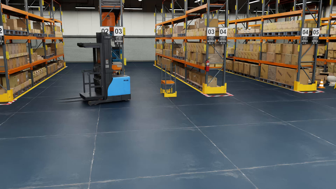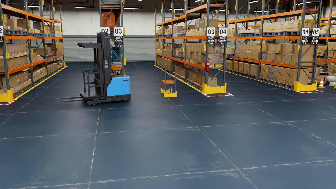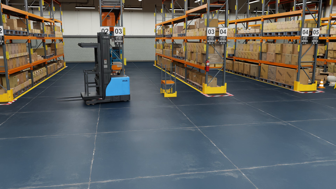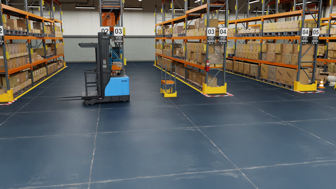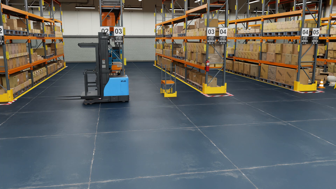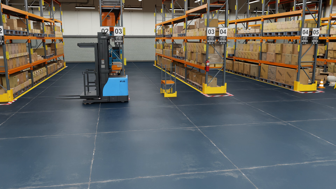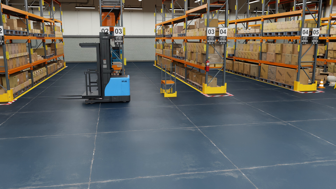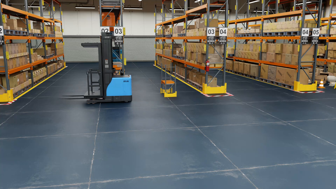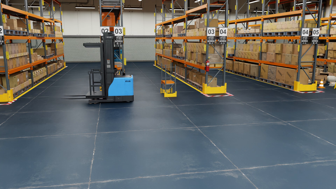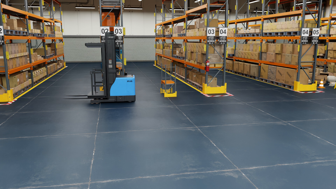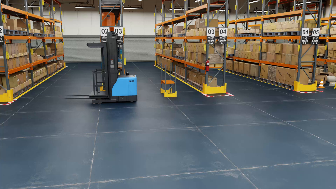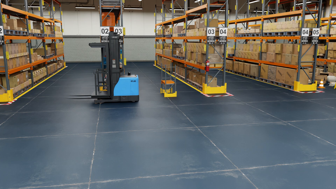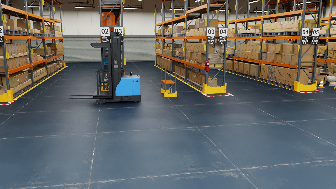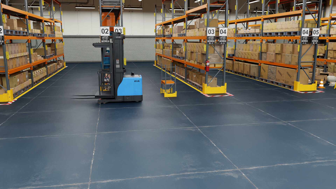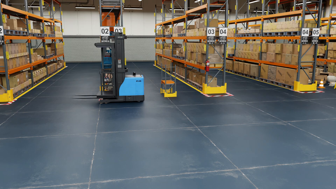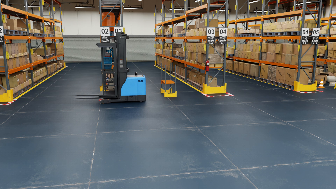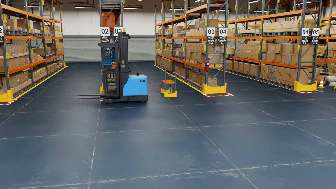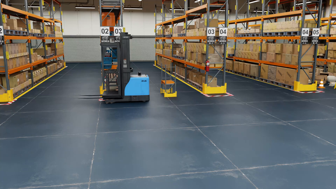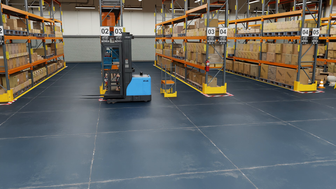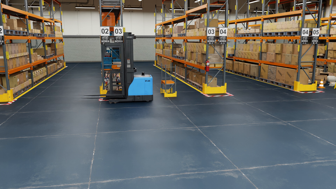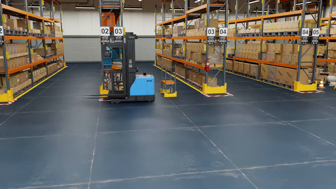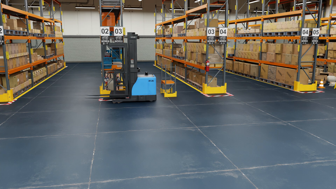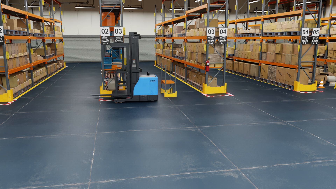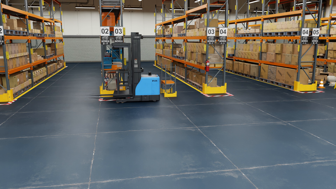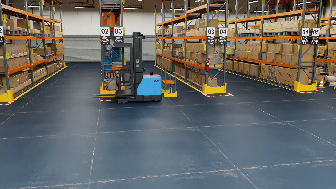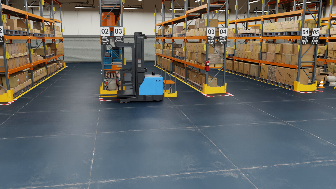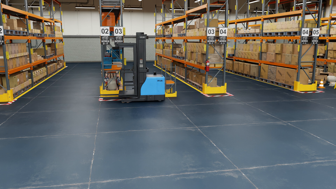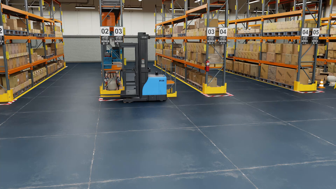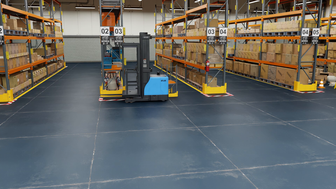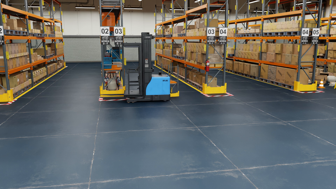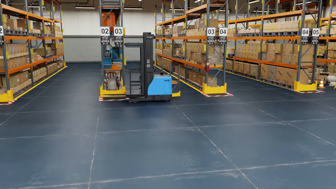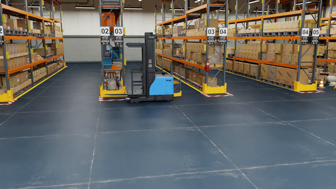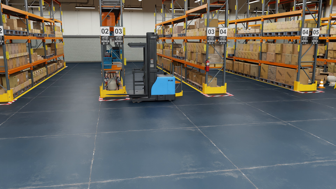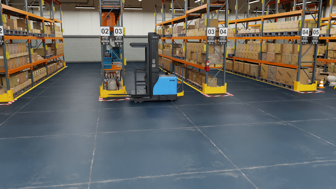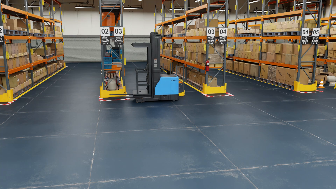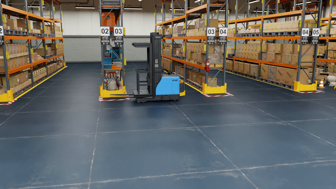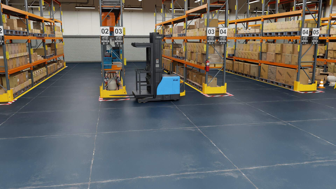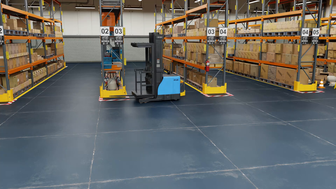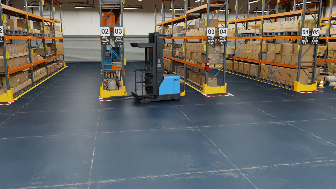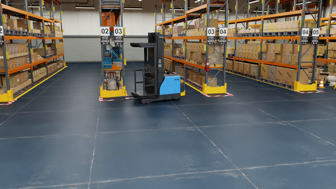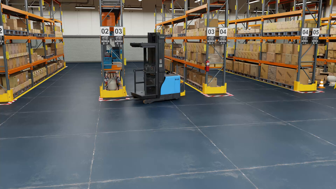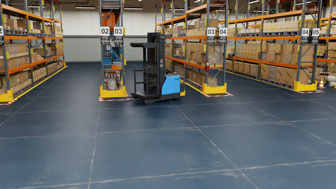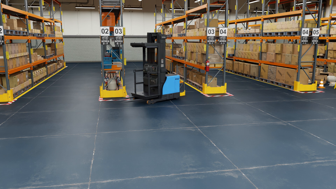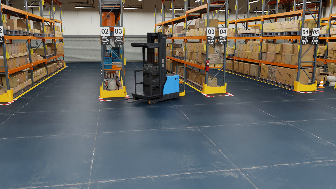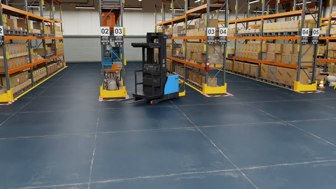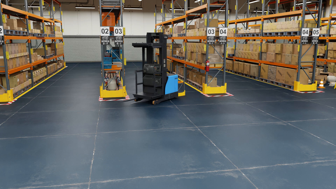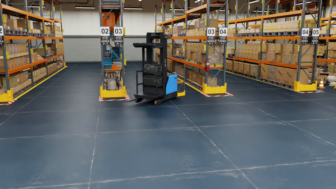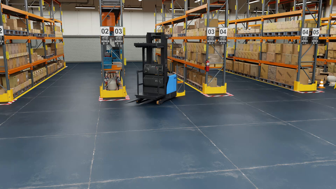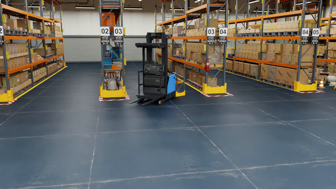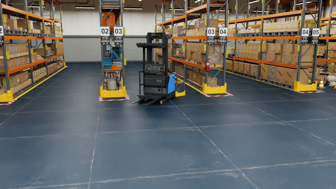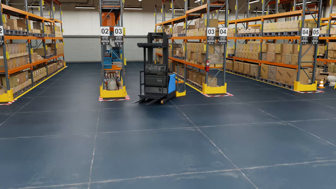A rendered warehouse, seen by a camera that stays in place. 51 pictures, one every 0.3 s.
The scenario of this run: A forklift runs into an object in its way.
